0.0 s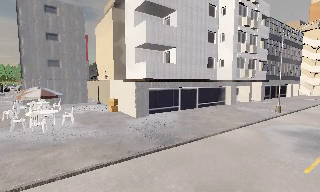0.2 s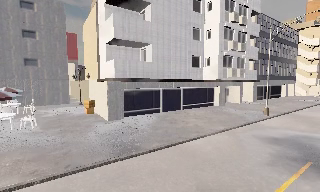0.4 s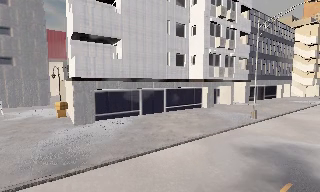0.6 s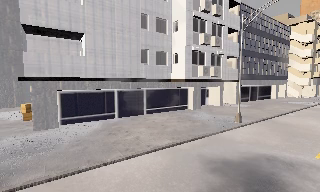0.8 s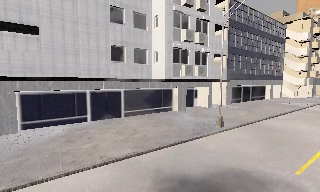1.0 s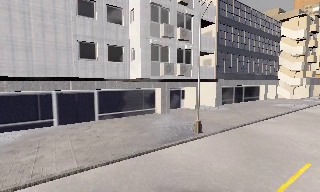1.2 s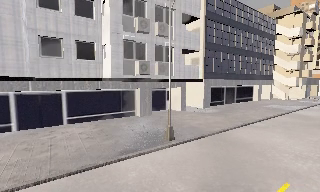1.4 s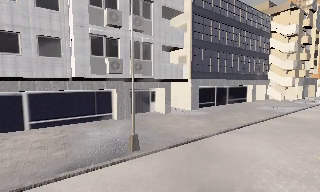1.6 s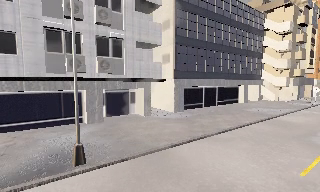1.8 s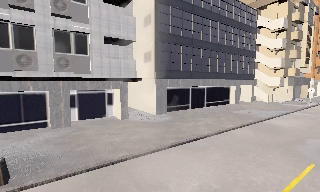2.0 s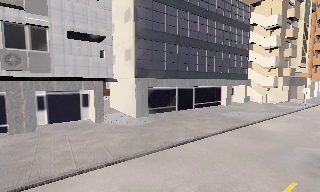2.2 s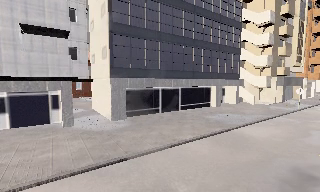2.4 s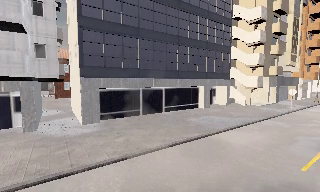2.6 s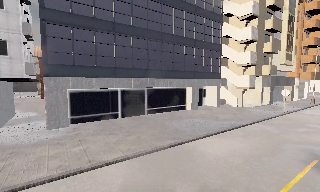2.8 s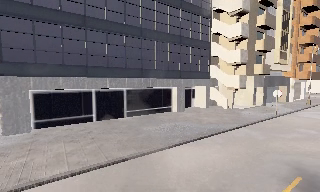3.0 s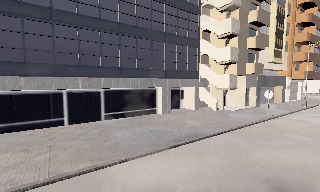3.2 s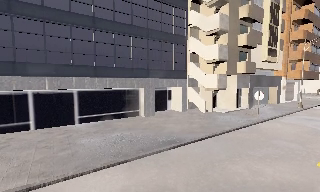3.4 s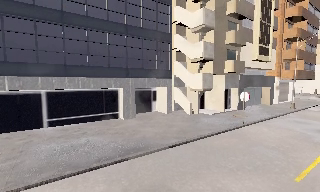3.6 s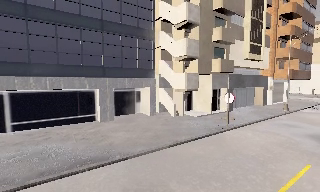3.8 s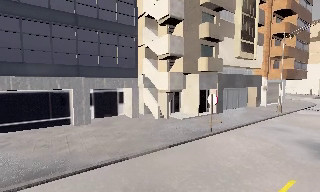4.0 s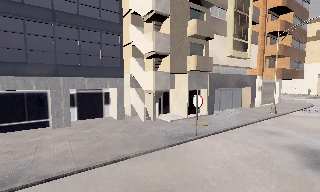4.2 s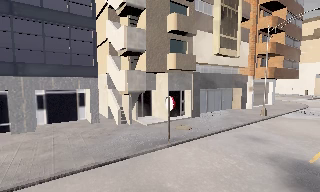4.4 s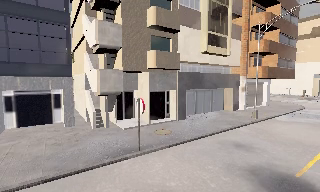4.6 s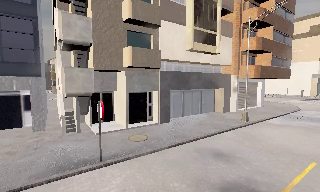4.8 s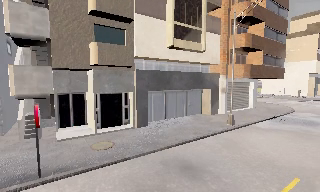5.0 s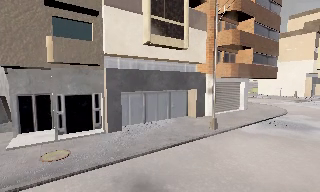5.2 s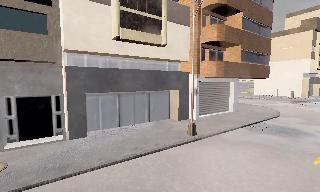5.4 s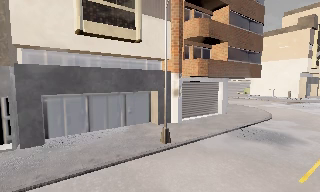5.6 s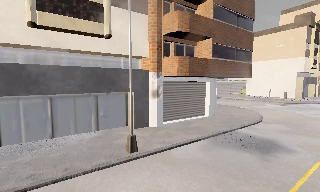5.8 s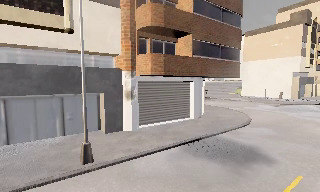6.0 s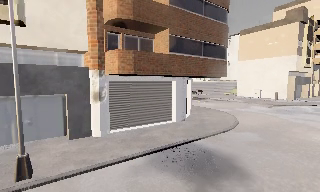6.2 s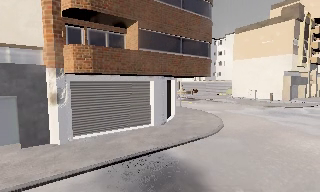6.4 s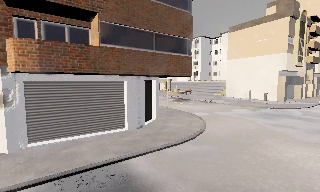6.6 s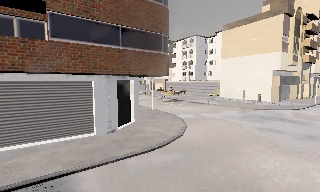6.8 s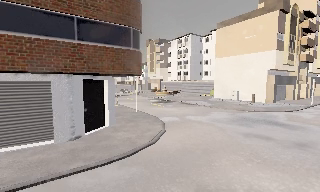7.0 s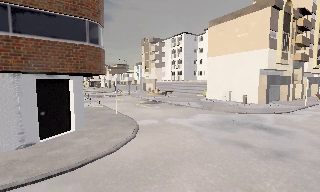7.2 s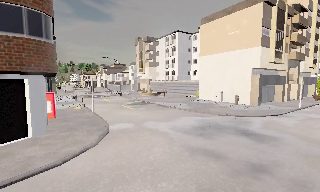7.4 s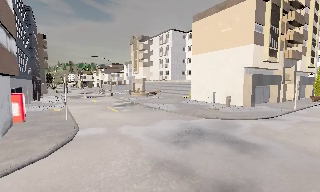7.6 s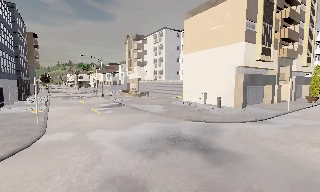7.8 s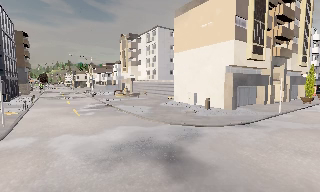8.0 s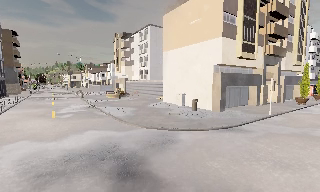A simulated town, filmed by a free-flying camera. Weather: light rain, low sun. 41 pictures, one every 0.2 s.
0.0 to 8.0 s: The camera travels to its right and forward, about 75 m, so close, fixed things drift to the left.
The film runs forward here.
